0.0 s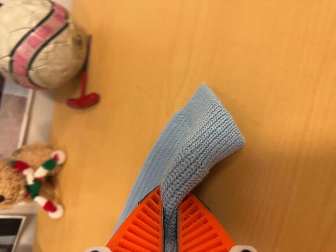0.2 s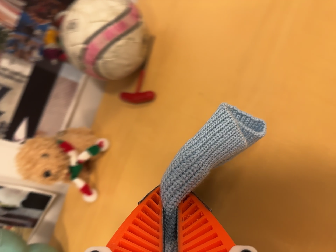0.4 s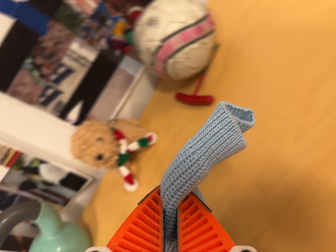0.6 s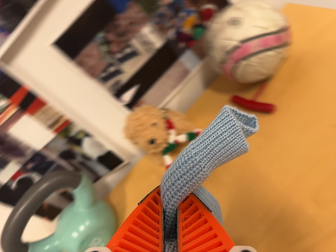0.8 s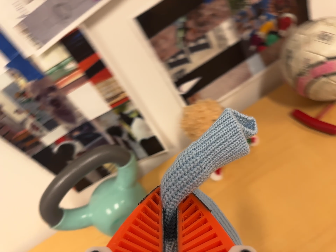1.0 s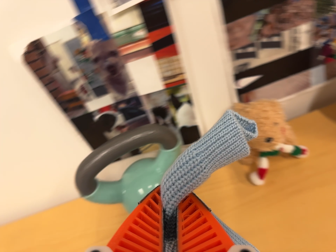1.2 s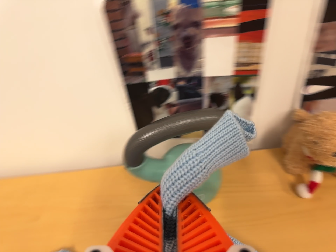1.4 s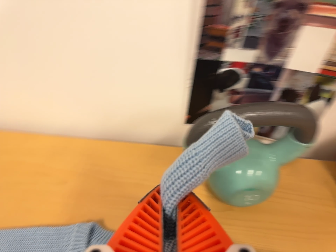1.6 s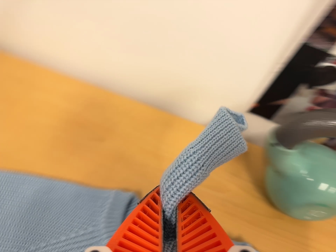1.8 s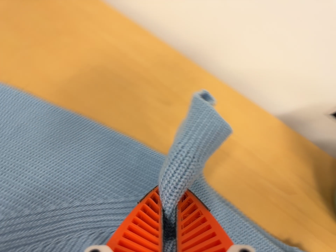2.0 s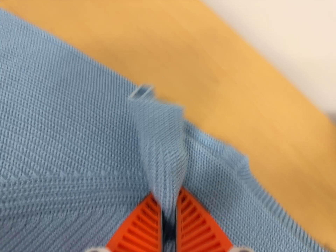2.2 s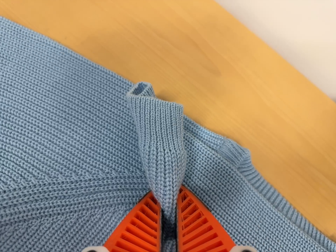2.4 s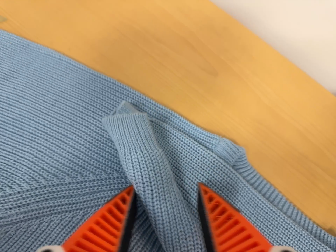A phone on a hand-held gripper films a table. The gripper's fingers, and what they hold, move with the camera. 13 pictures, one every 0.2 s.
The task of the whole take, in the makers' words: right arm across.
0.0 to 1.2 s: The camera travels to its left, about 40 cm, so close, fixed things drift to the right. It rolls about its line of sight by about 70 degrees, and the scene rotates clockwise.
1.2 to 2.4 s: The camera travels to its left and forward, about 28 cm, so close, fixed things drift to the right. Its aim tips toward the bottom of its view by about 20 degrees, and the scene shifts upward. It rolls about its line of sight by about 45 degrees, and the scene rotates clockwise.
The film runs forward here.
